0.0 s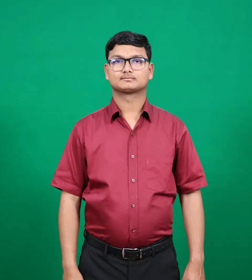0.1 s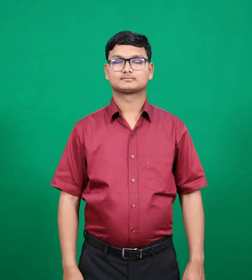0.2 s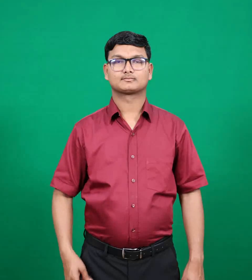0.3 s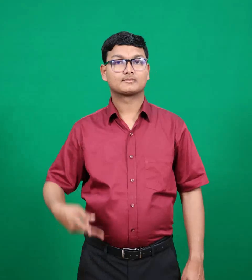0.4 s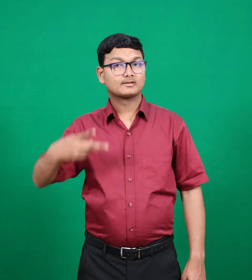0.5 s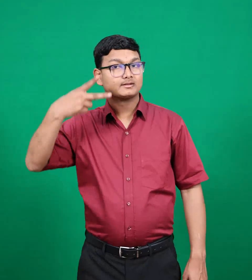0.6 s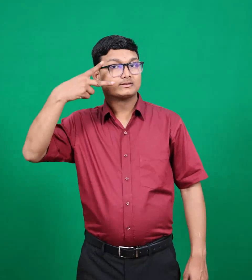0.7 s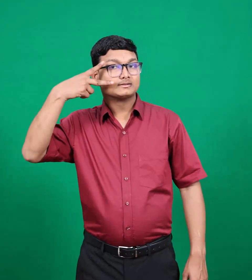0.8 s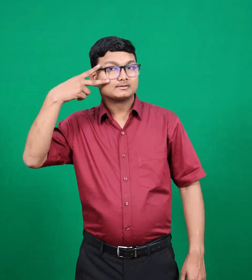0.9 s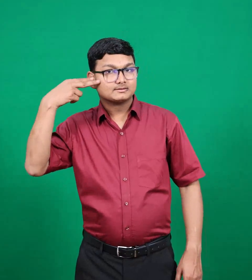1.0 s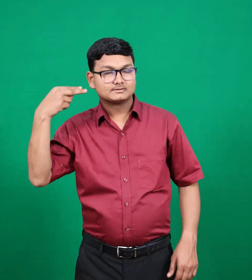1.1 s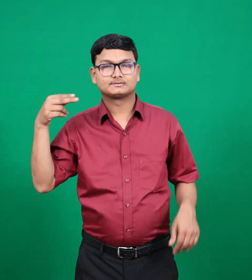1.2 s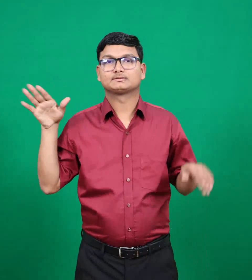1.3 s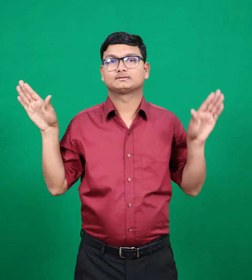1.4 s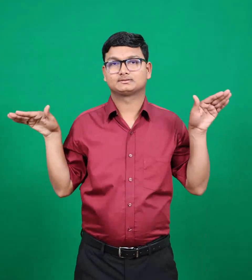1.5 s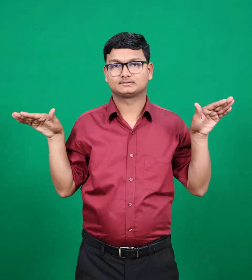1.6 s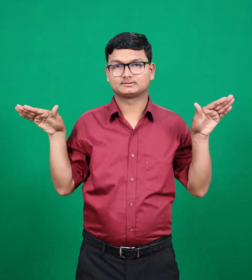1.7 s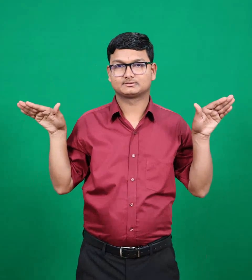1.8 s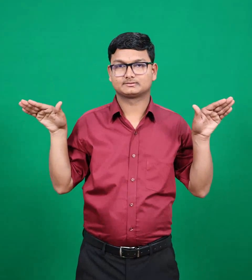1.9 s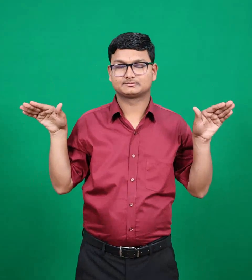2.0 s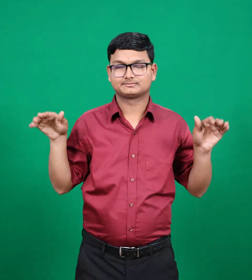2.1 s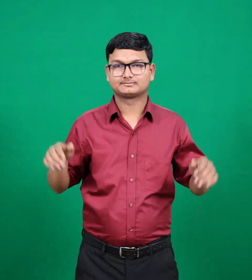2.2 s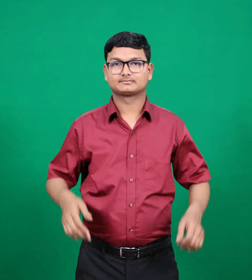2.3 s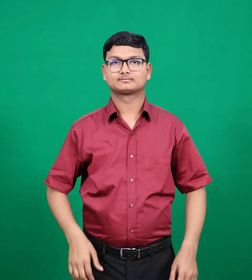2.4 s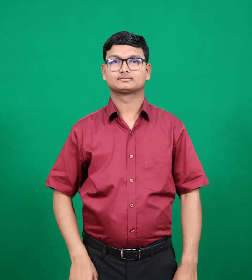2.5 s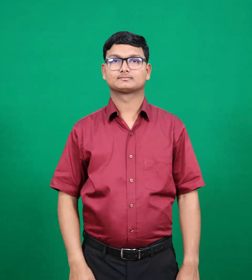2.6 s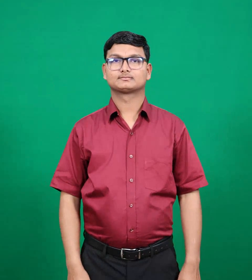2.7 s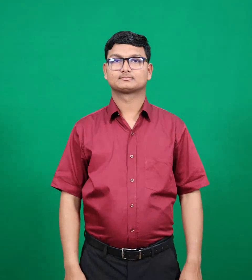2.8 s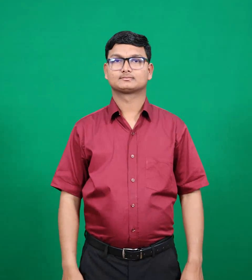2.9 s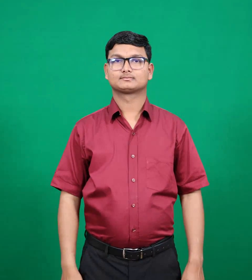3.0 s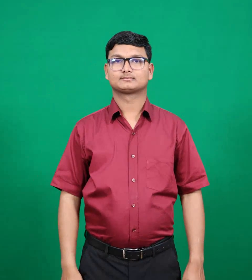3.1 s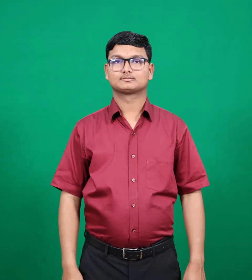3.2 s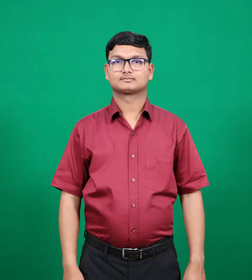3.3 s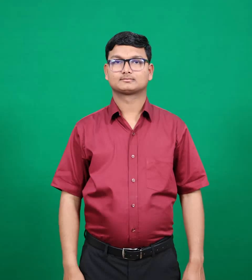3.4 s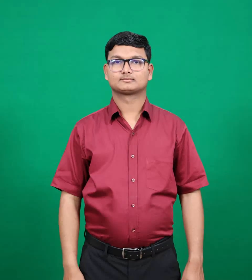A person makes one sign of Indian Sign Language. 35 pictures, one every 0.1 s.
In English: quail
